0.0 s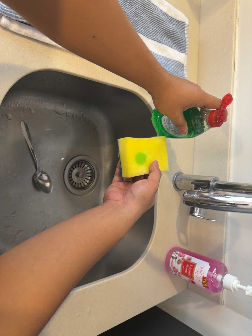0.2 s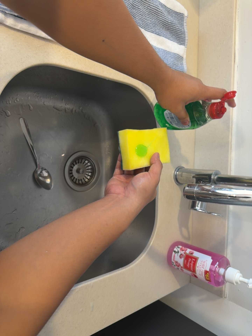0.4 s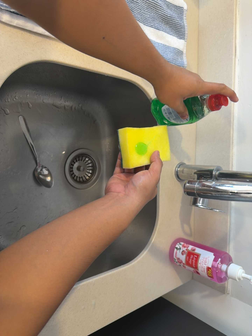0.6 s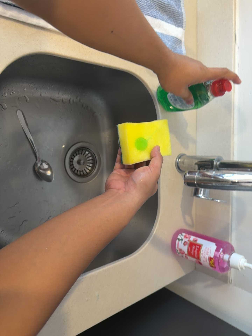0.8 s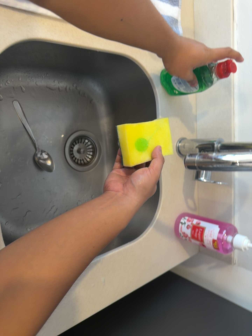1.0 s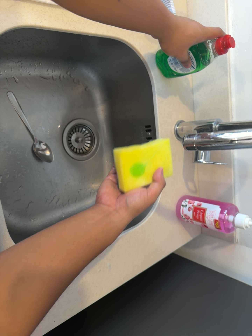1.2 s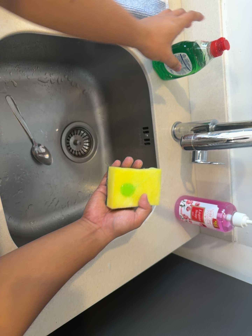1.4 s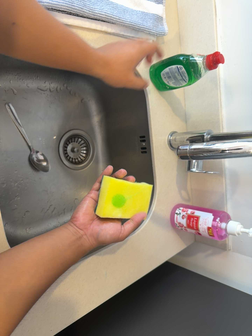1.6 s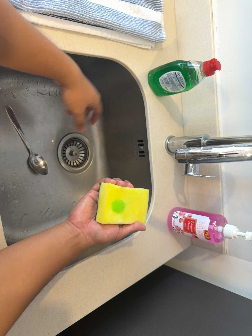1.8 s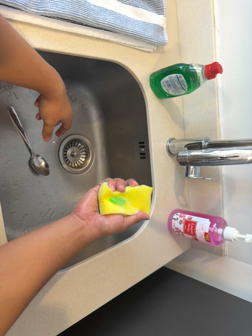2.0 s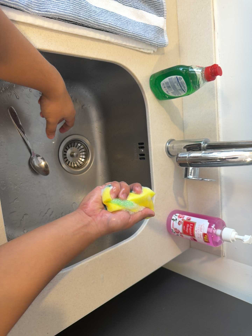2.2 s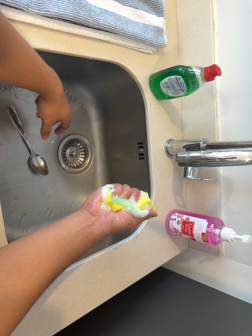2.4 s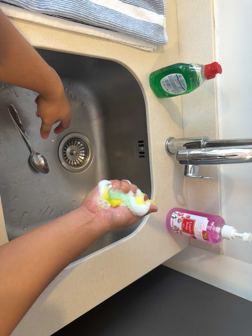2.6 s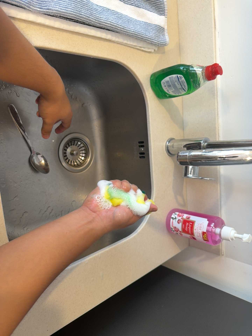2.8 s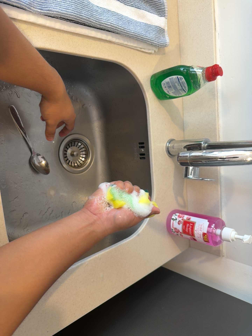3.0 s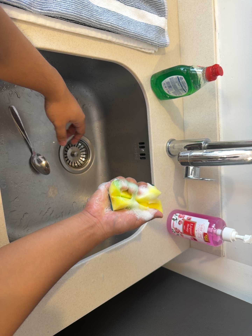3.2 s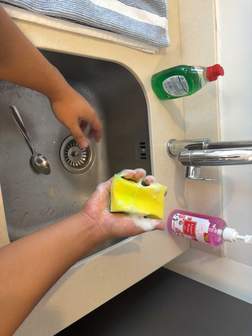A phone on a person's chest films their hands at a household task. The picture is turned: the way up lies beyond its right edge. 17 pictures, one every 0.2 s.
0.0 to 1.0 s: The camera's aim tips toward the bottom of its view by about 10 degrees, and the scene shifts upward. It rolls about its line of sight by about 10 degrees, and the scene rotates counterclockwise.
1.0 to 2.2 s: The camera shifts only a little, or ends up much as it began.
2.2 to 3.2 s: The camera keeps its place and its aim.
The film runs forward here.
